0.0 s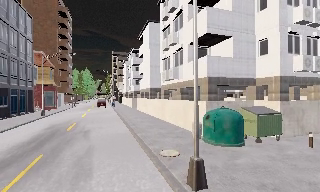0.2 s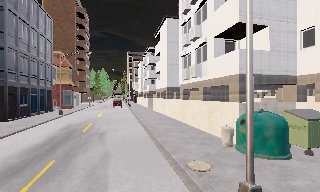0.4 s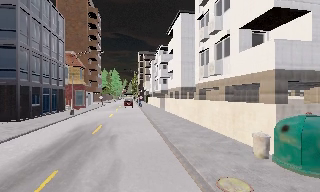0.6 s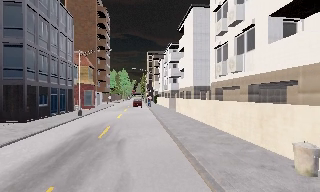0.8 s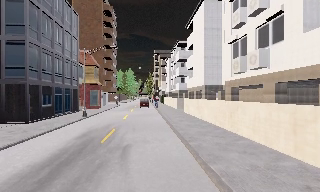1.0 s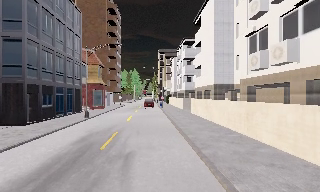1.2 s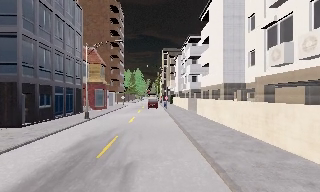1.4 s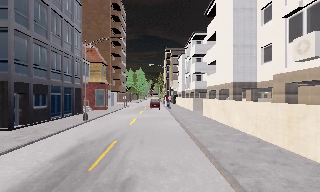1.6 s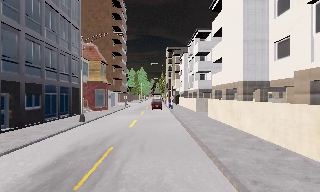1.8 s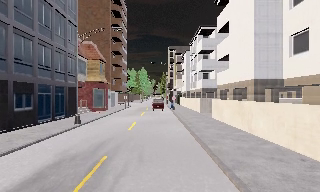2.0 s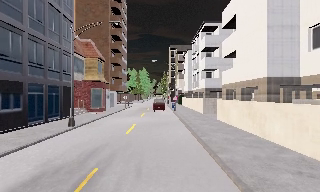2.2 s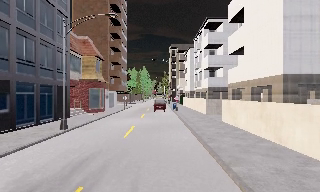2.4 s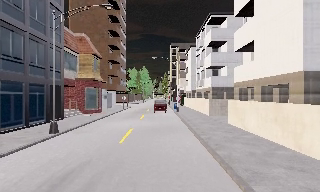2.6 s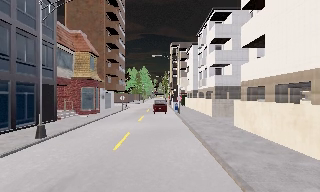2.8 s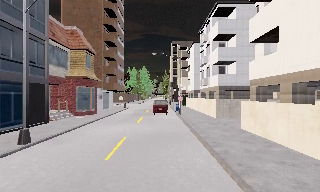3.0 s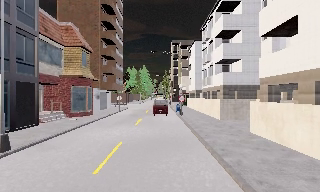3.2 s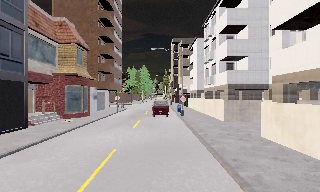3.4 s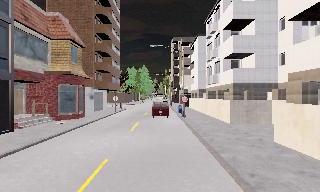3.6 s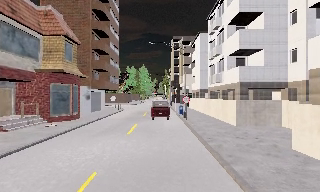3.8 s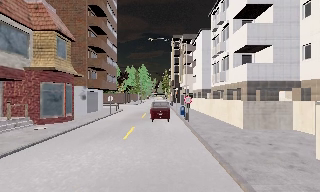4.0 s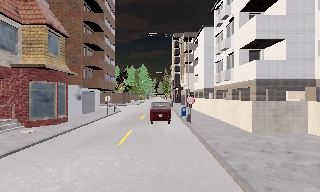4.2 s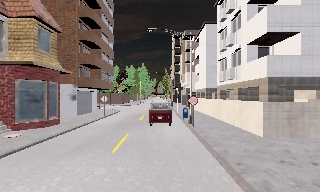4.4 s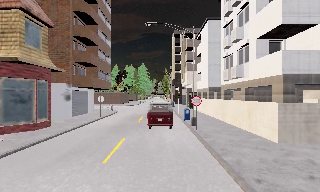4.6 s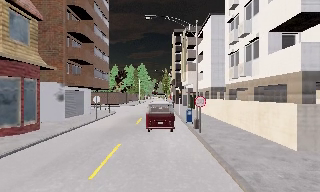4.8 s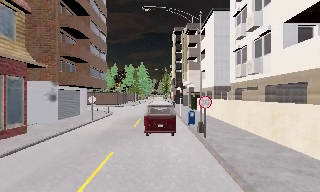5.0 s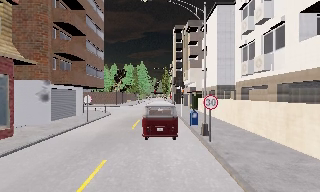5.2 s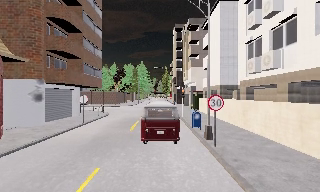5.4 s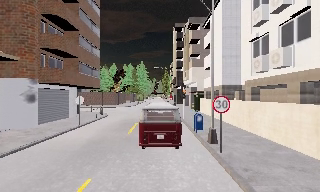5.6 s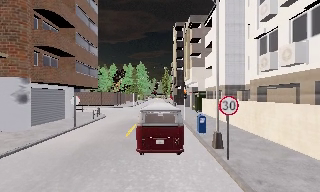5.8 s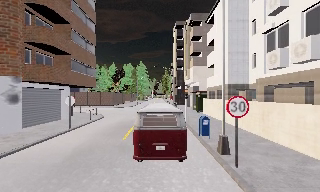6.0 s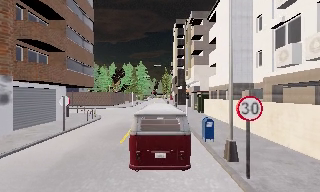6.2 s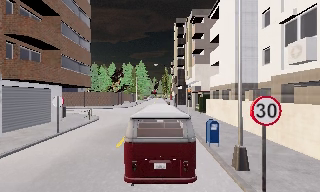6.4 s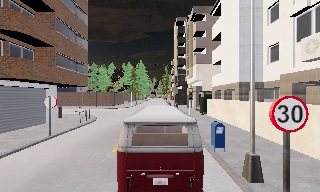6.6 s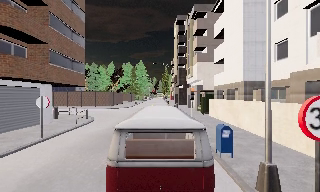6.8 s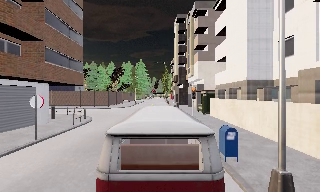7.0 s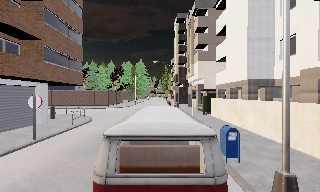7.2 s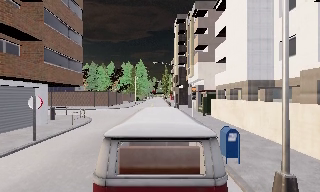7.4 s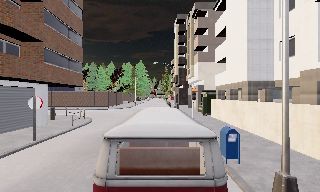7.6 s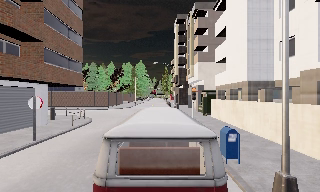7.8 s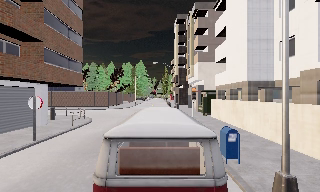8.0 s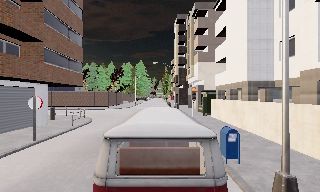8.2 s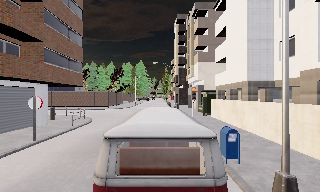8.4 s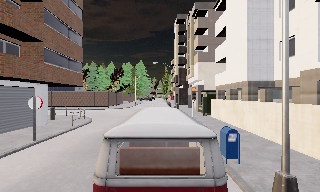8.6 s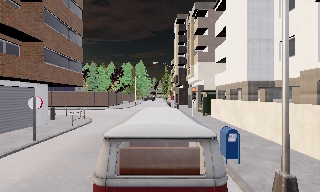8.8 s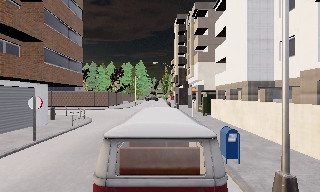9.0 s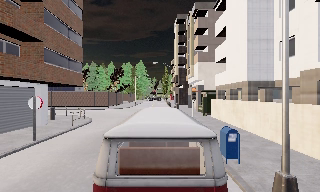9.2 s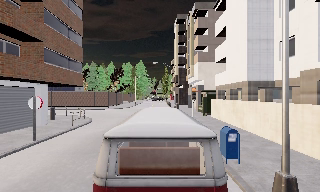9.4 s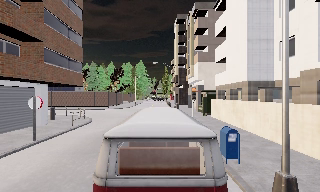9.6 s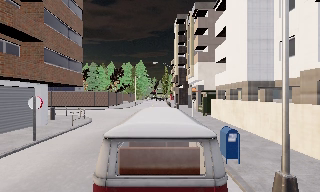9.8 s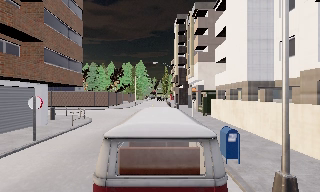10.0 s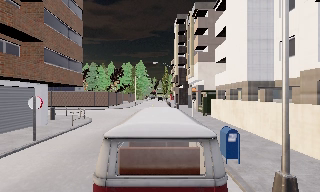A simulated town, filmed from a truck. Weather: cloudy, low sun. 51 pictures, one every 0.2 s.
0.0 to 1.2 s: The camera swings to its left by about 15 degrees, and the scene slides to the right. It travels forward, about 6 m, so what stands in front looms larger.
1.2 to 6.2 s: The camera travels forward, about 25 m, so what stands in front looms larger.
6.2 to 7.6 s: The camera travels forward, about 2 m, so what stands in front looms larger. It loses speed.
7.6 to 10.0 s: The camera keeps its place and its aim.
The film runs forward here.
